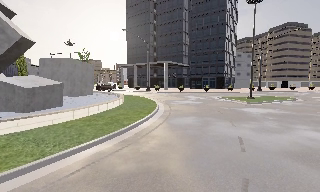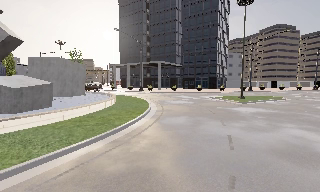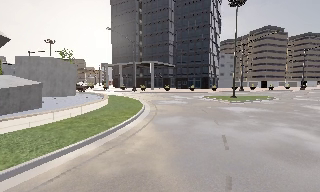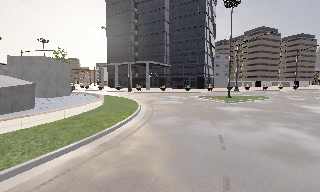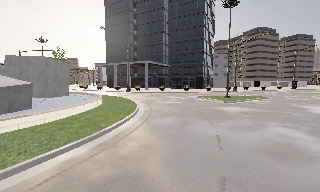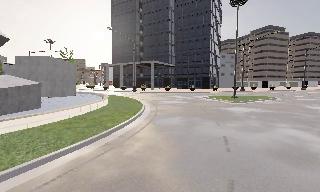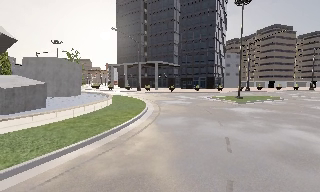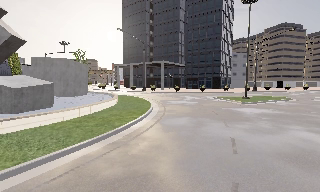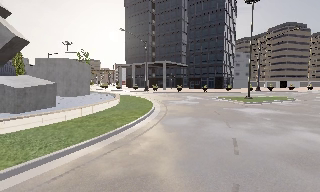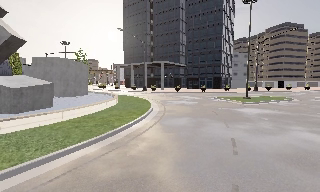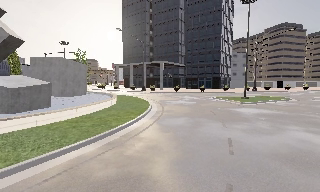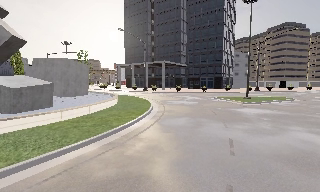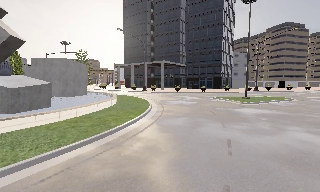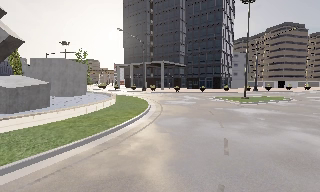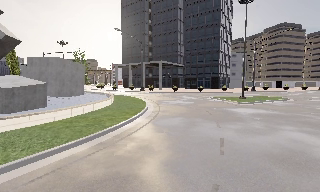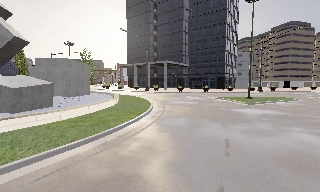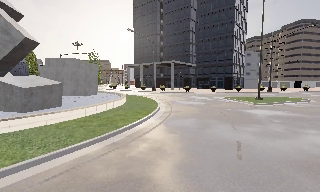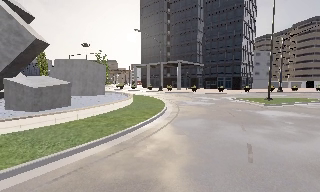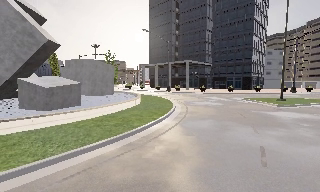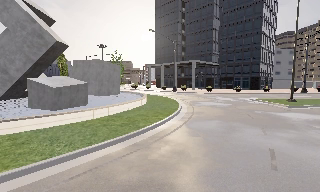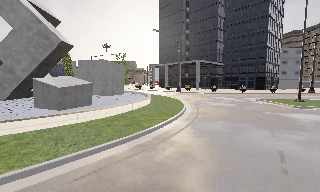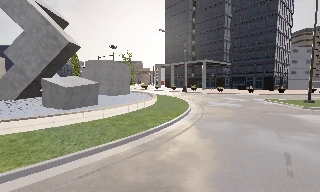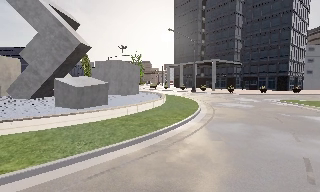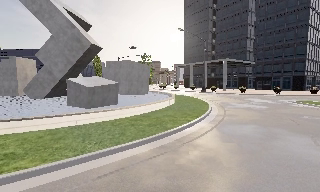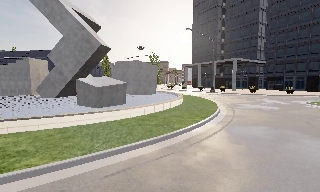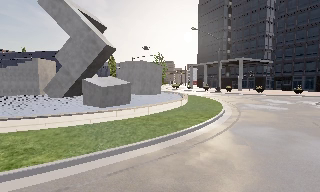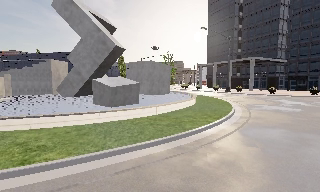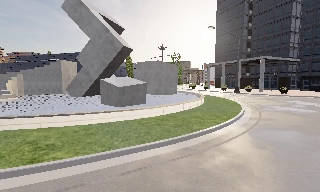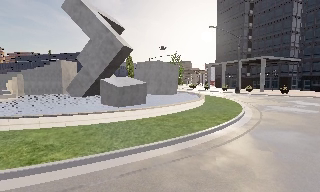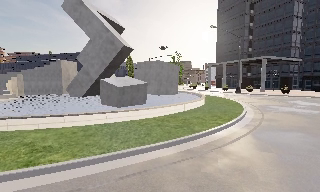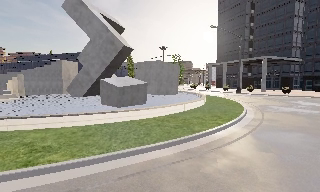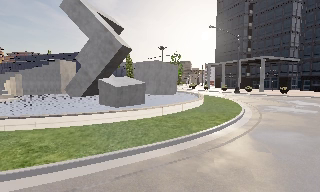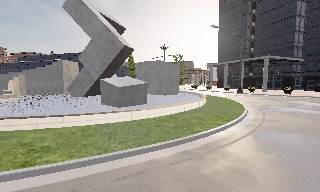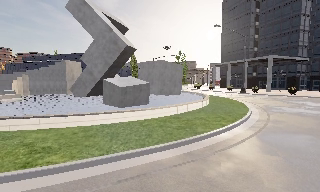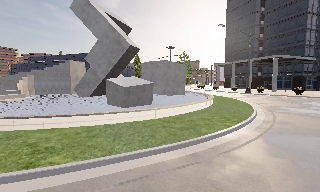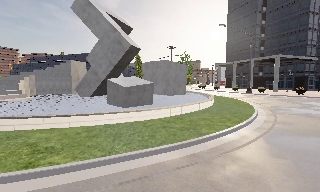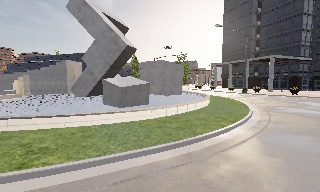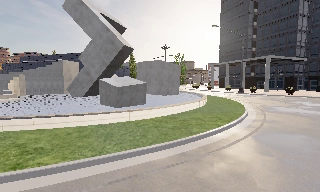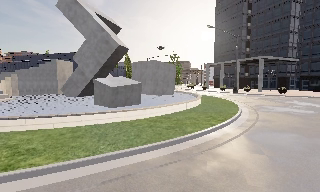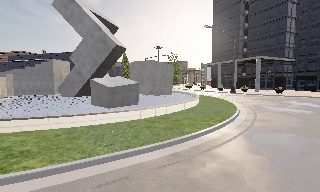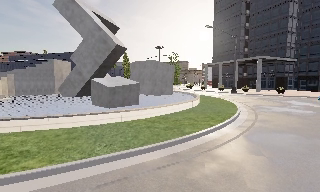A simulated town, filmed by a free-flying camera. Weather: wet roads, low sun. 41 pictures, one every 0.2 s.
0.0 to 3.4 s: The camera travels to its right, about 0.5 m.
3.4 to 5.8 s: The camera swings to its left by about 25 degrees, and the scene slides to the right. It travels forward, about 0.5 m, so what stands in front looms larger.
5.8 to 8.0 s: The camera shifts only a little, or ends up much as it began.
The film runs forward here.
